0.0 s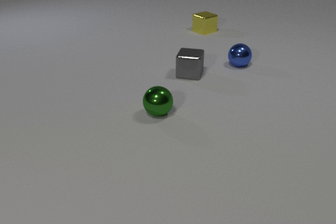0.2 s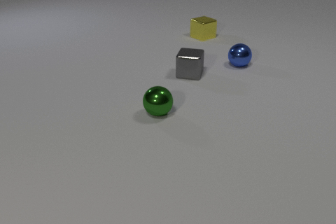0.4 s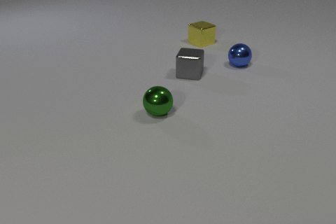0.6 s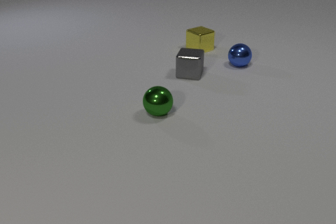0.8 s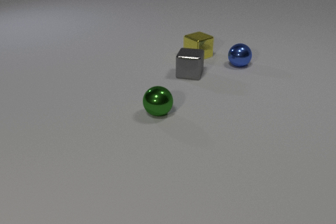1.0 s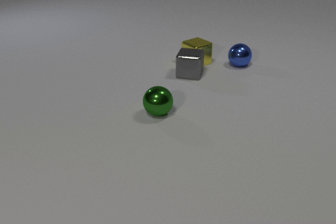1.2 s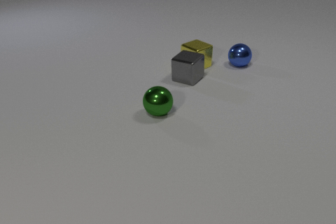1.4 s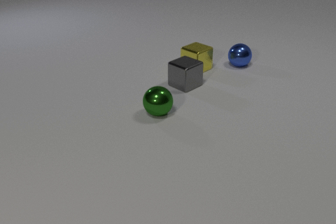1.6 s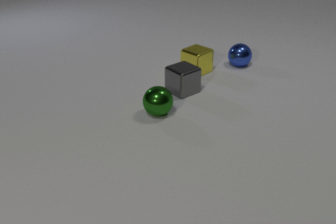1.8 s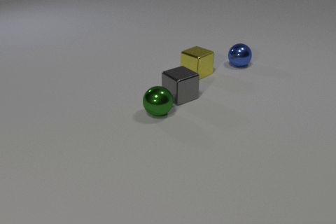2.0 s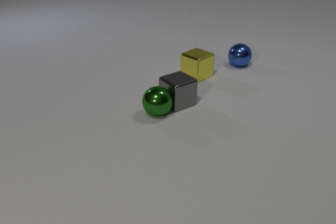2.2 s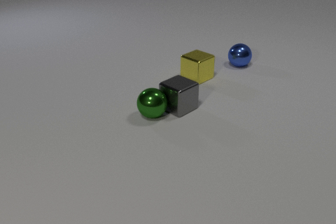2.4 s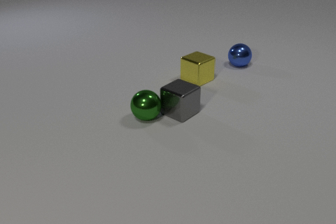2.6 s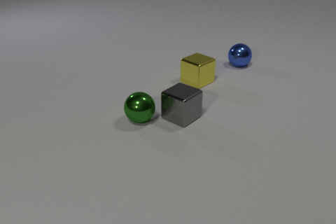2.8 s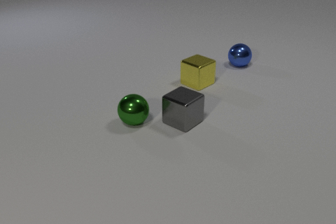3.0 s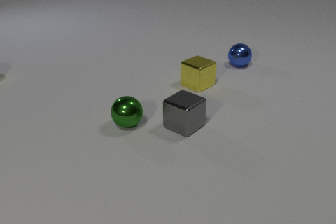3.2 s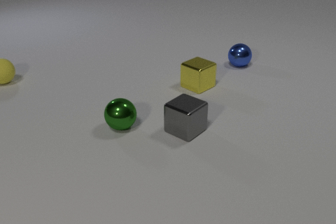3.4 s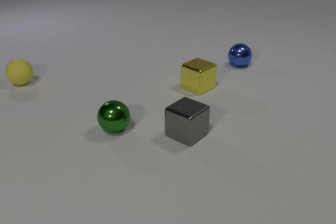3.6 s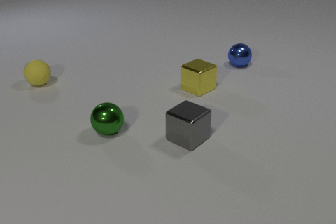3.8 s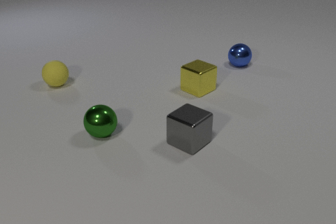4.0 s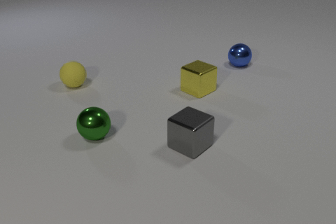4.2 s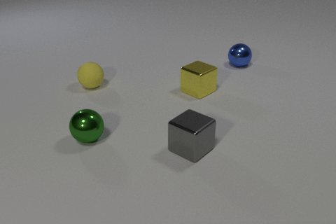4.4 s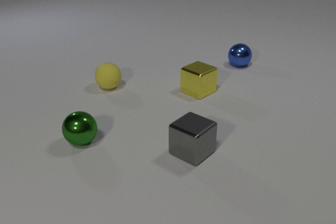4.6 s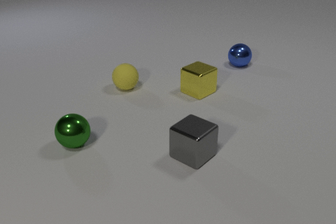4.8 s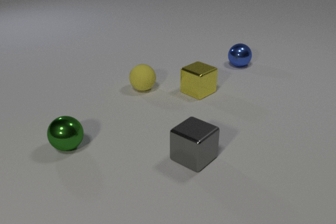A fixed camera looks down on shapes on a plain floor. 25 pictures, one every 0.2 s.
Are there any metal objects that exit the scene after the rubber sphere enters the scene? no.
What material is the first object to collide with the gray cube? metal.
What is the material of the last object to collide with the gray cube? metal.
0.0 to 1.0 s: The yellow metal cube slides toward the camera.
1.0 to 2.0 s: The yellow metal cube slides toward the camera. The gray metal cube slides toward the camera, spins so that its near face slides to the left, clockwise seen from above. The yellow metal cube and the gray metal cube collide. The gray metal cube and the green metal sphere collide.
2.0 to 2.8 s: The yellow metal cube slides toward the camera. The gray metal cube slides toward the camera. The green metal sphere rolls to the left and toward the camera.
2.8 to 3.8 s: The yellow metal cube slides toward the camera. The gray metal cube slides toward the camera. The green metal sphere rolls to the left and toward the camera. The yellow rubber sphere comes in at the left edge, rolls to the right and toward the camera.
3.8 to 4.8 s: The gray metal cube slides toward the camera. The green metal sphere rolls to the left and toward the camera. The yellow rubber sphere rolls to the right.
